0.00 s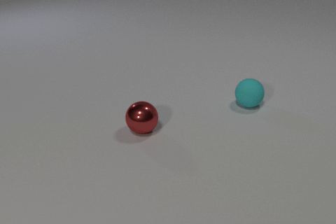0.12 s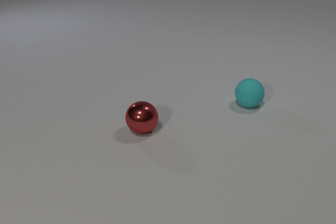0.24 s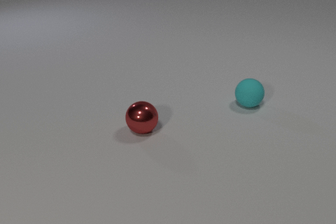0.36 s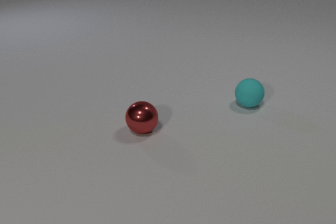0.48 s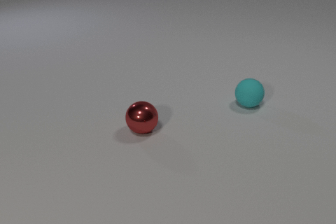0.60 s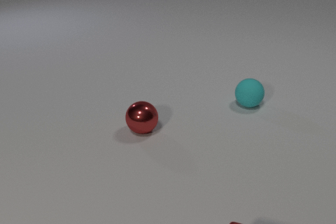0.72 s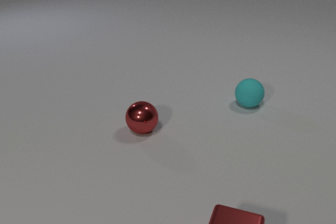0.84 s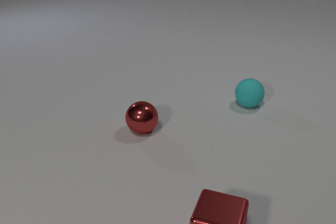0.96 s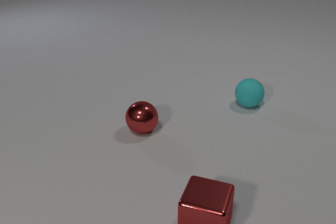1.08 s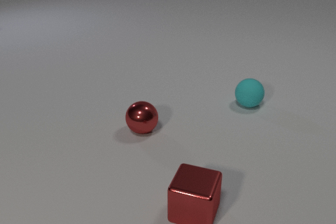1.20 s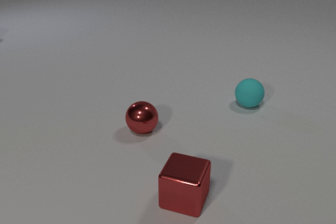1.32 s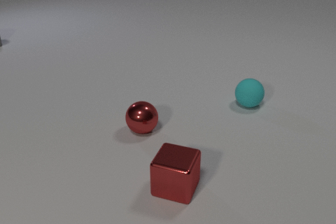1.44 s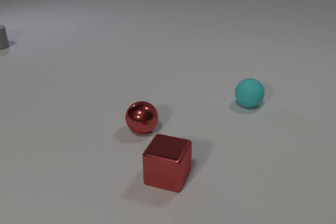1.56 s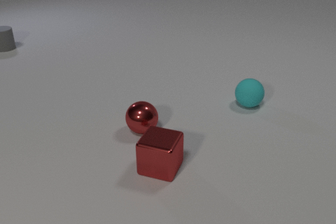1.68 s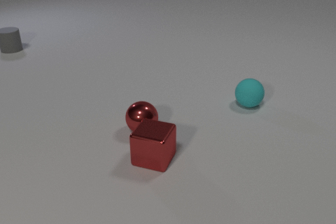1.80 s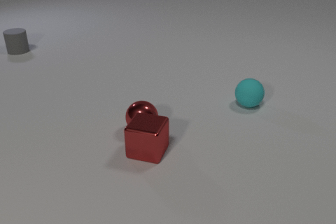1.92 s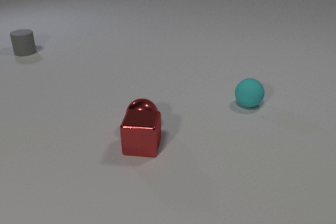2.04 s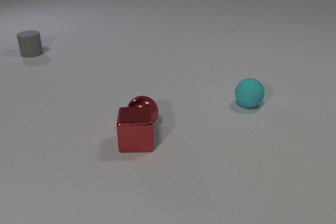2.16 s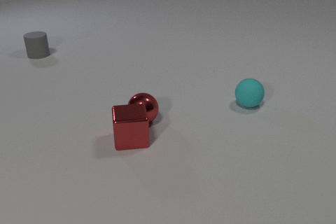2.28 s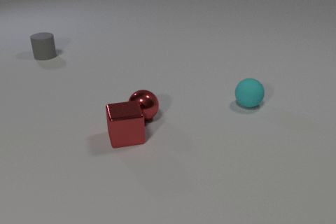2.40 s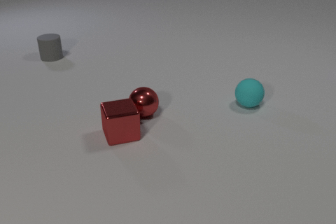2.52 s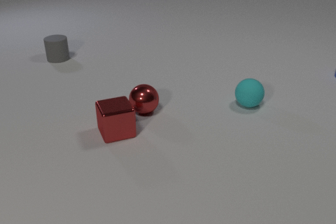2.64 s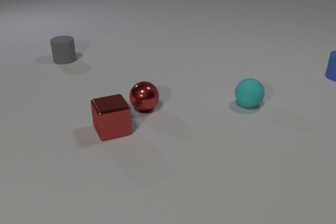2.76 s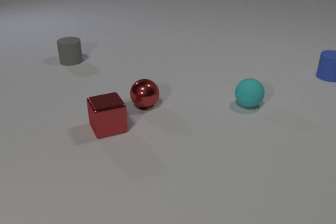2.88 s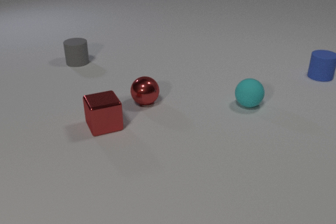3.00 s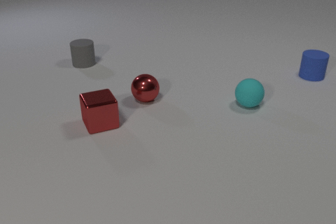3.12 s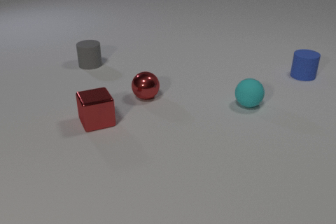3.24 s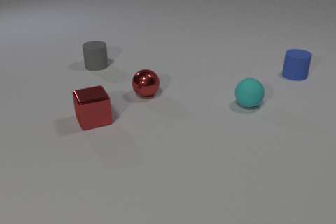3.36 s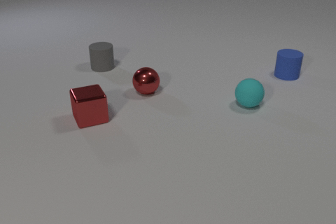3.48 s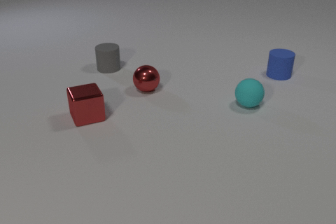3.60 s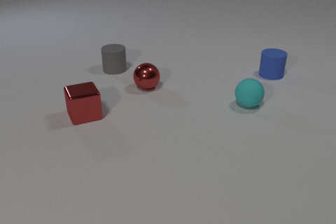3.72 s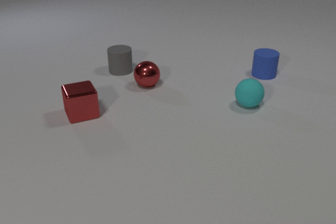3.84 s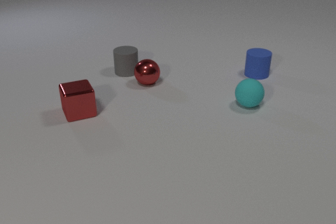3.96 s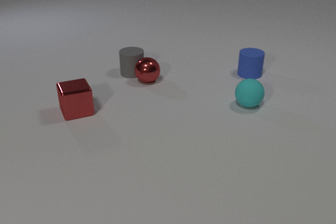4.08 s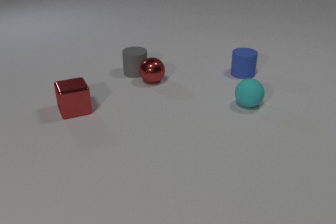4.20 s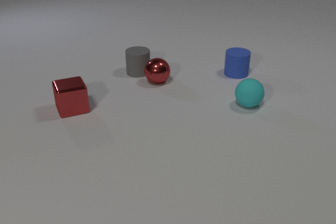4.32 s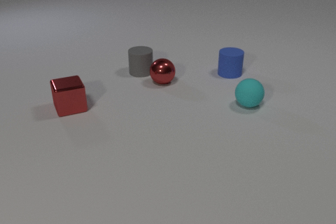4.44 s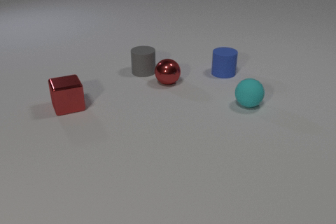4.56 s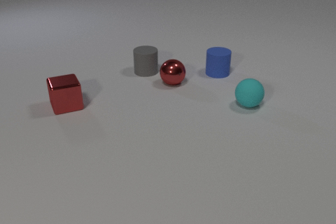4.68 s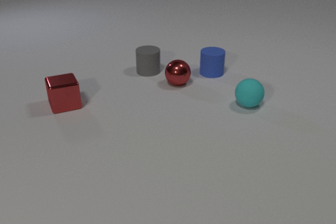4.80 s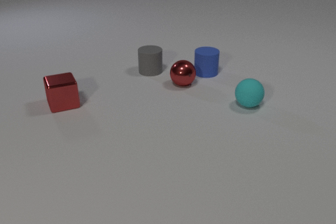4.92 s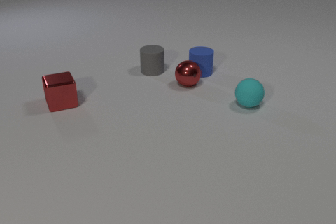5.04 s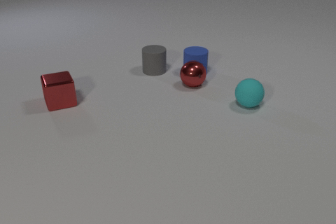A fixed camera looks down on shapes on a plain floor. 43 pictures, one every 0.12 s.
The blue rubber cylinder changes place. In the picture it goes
to the left.
The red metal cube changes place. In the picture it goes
away from the camera.
0.00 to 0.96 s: The red metal cube comes in at the bottom edge, slides away from the camera and to the left.
0.96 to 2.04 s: The red metal cube slides away from the camera and to the left, spins so that its near face slides to the right, counterclockwise seen from above. The red metal sphere rolls away from the camera. The gray rubber cylinder comes in at the left edge, slides toward the camera and to the right. The red metal cube and the red metal sphere collide.
2.04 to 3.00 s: The red metal cube slides away from the camera and to the left, spins counterclockwise seen from above by about 15 degrees, its near face sliding to the right. The red metal sphere rolls away from the camera. The gray rubber cylinder slides to the right and toward the camera. The blue rubber cylinder comes in at the right edge, slides to the left.
3.00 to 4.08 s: The red metal cube slides away from the camera and to the left. The red metal sphere rolls away from the camera. The gray rubber cylinder slides to the right and toward the camera. The blue rubber cylinder slides to the left. The red metal sphere and the gray rubber cylinder collide.
4.08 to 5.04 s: The red metal cube slides away from the camera and to the left. The red metal sphere rolls to the right. The gray rubber cylinder slides to the right. The blue rubber cylinder slides to the left.
What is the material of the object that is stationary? rubber.
Are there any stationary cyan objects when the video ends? yes.
How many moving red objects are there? 2.
